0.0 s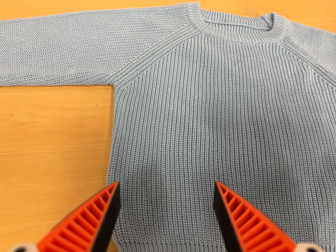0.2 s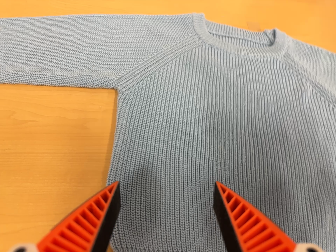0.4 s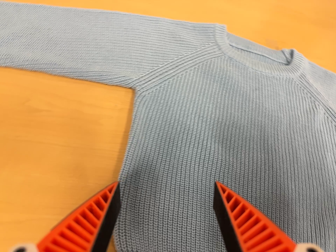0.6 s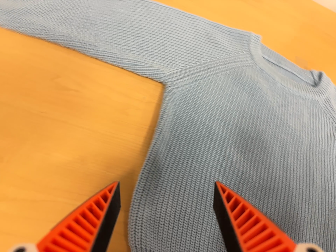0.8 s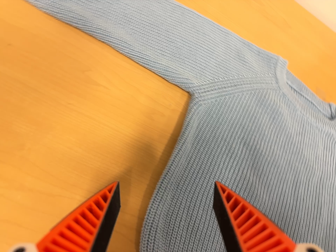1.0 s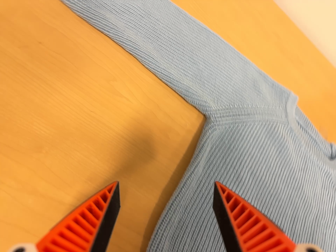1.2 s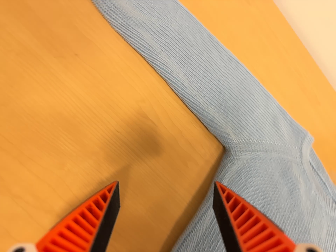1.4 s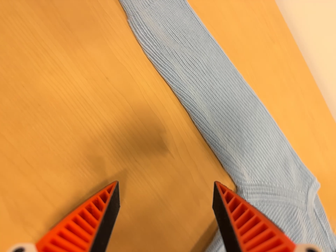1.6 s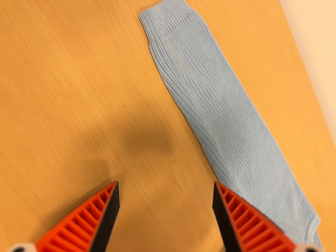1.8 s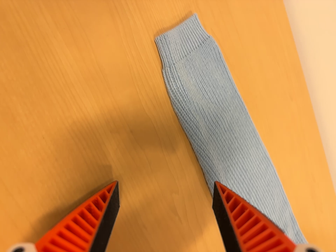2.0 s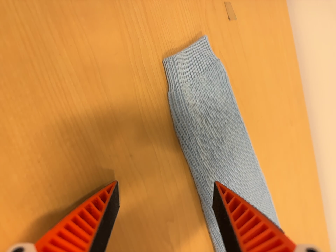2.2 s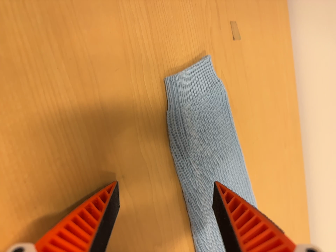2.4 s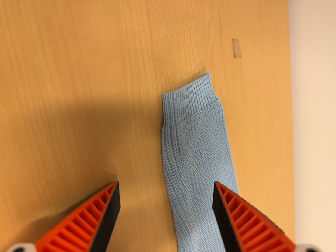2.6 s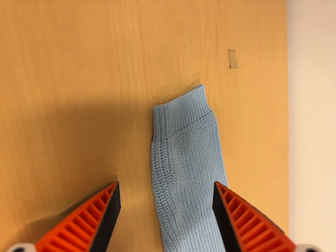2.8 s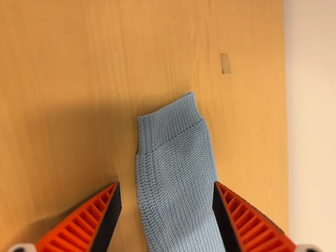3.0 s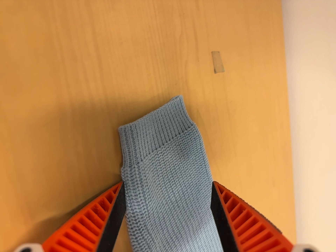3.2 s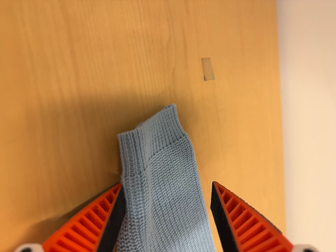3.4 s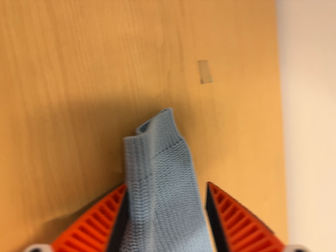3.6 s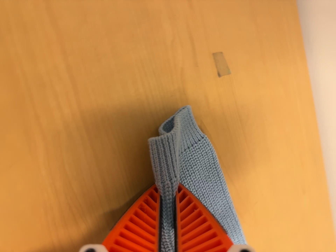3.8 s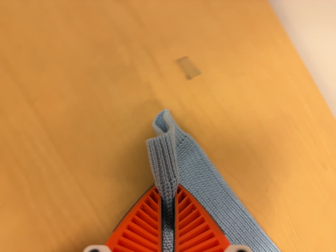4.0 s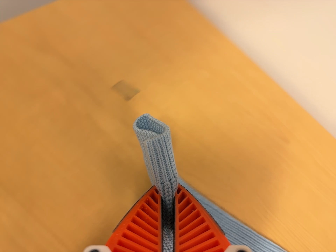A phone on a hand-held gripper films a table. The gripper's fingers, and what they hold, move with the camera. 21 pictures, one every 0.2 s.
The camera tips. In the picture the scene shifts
downward.
0.0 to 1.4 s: The camera pans to its right by about 10 degrees. It travels to its left, about 24 cm. Its aim tips toward the top of its view by about 10 degrees, and the scene shifts downward. It rolls about its line of sight by about 55 degrees, and the scene rotates clockwise.
1.4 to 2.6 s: The camera travels toward the top of its view and forward, about 14 cm, so close, fixed things drift downward. It rolls about its line of sight by about 25 degrees, and the scene rotates clockwise.
2.6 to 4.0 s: The camera pans to its left by about 15 degrees. It travels to its right, about 18 cm. It rolls about its line of sight by about 40 degrees, and the scene rotates counterclockwise.
The film runs forward here.
